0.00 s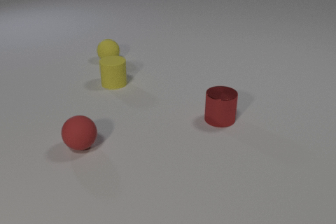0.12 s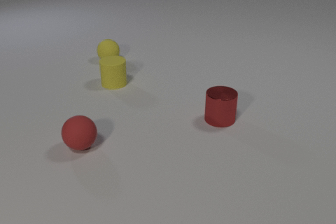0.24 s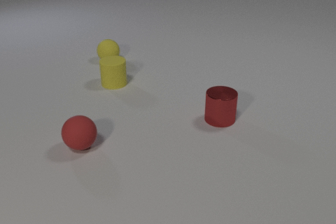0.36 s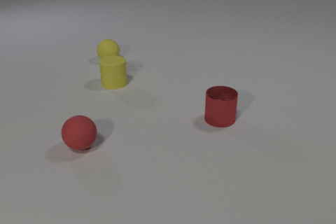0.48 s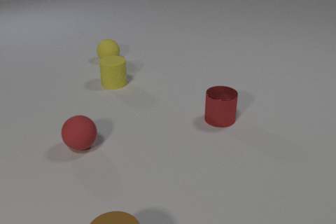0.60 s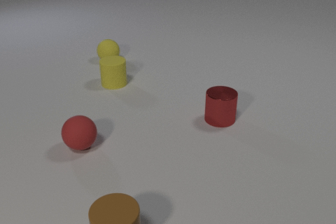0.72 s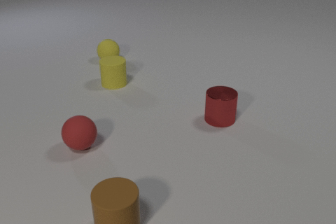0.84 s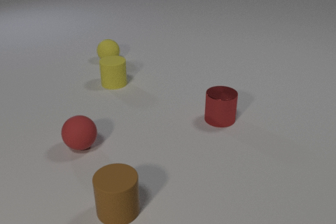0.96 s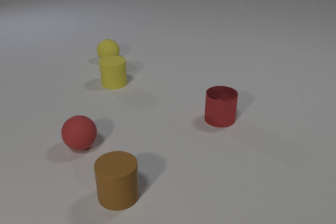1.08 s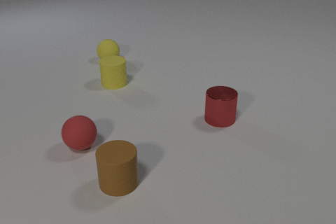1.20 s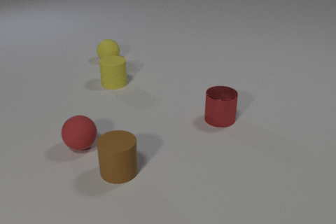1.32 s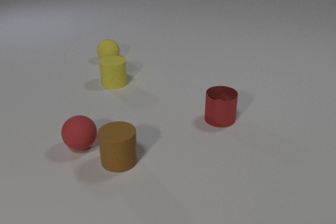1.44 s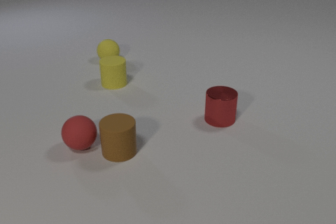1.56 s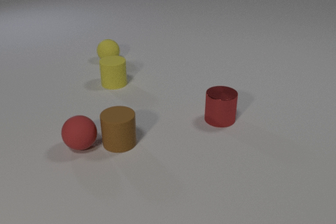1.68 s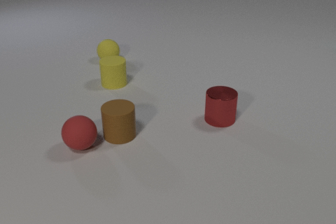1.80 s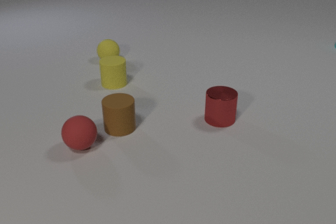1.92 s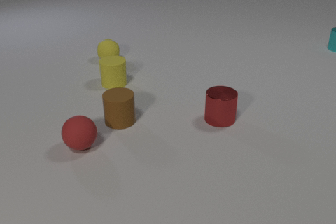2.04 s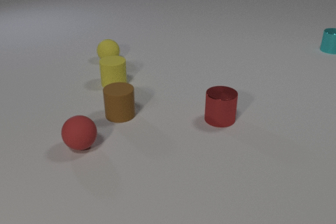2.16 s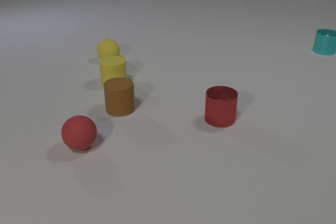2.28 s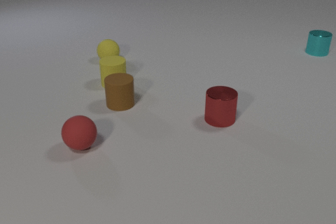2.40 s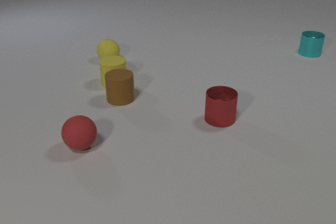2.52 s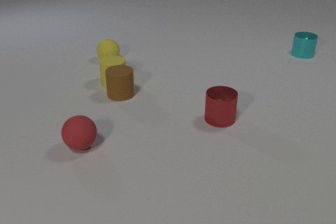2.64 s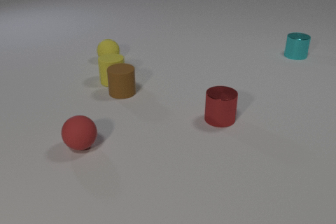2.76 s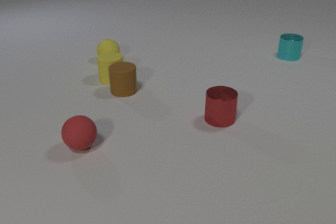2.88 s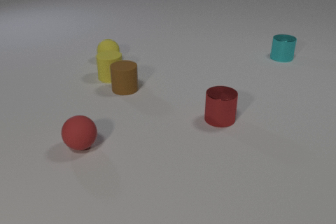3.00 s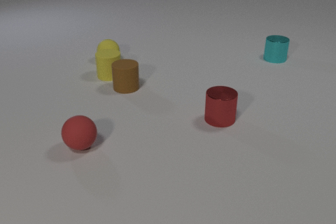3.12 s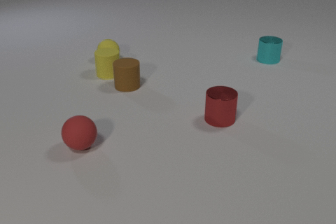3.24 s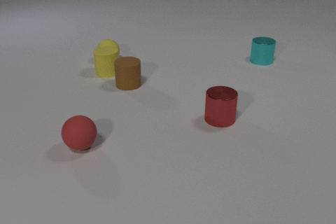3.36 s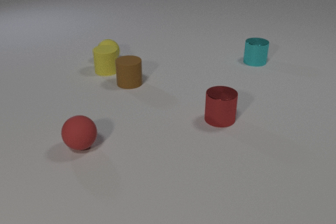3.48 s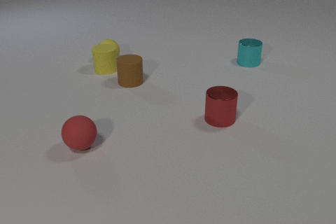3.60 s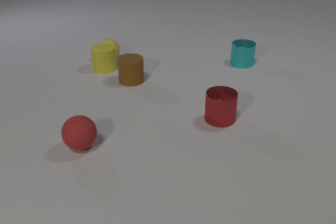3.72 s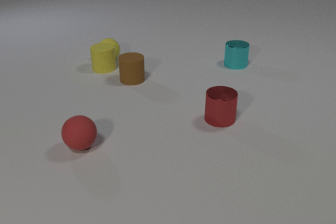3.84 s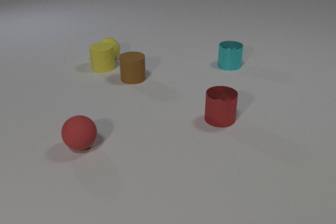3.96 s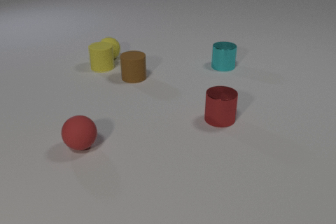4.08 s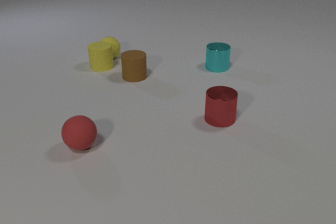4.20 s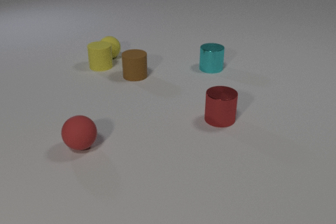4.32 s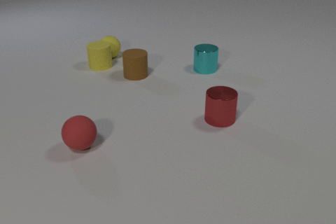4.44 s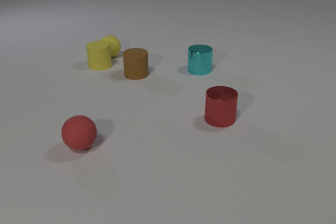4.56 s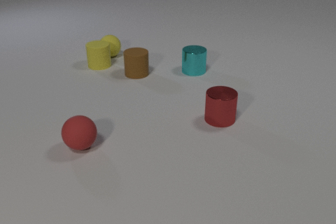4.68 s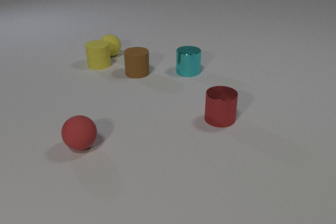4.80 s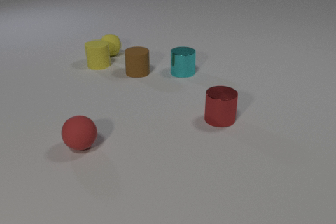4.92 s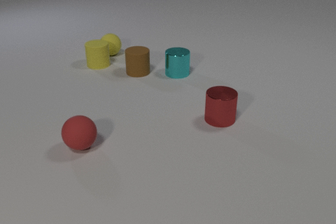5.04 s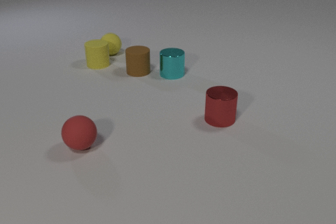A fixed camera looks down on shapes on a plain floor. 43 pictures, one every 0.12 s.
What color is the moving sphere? yellow.
How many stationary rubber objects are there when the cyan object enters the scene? 3.
Are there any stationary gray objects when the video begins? no.
0.00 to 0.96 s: The brown rubber cylinder comes in at the bottom edge, slides away from the camera.
0.96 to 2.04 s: The brown rubber cylinder slides away from the camera. The cyan metal cylinder comes in at the right edge, slides to the left and toward the camera.
2.04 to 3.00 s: The brown rubber cylinder slides away from the camera. The yellow rubber cylinder slides away from the camera. The cyan metal cylinder slides to the left and toward the camera. The brown rubber cylinder and the yellow rubber cylinder collide.
3.00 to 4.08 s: The brown rubber cylinder slides away from the camera. The yellow rubber cylinder slides away from the camera. The yellow rubber sphere rolls away from the camera. The cyan metal cylinder slides to the left and toward the camera. The yellow rubber cylinder and the yellow rubber sphere collide.
4.08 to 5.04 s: The brown rubber cylinder slides away from the camera. The yellow rubber cylinder slides away from the camera. The yellow rubber sphere rolls away from the camera. The cyan metal cylinder slides to the left and toward the camera.
